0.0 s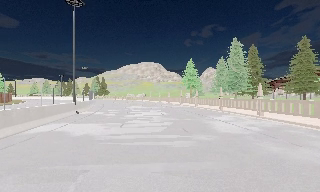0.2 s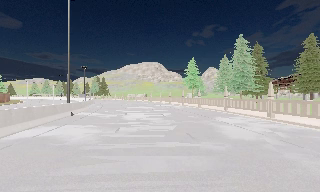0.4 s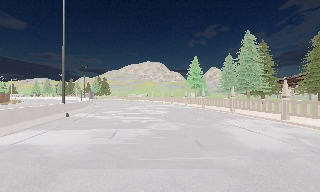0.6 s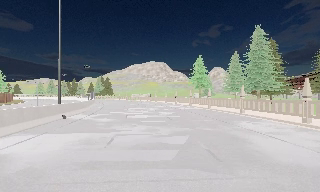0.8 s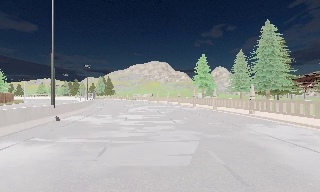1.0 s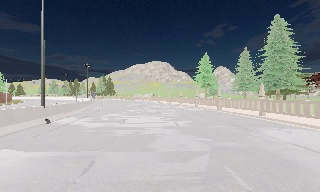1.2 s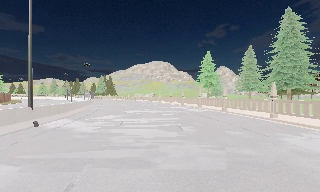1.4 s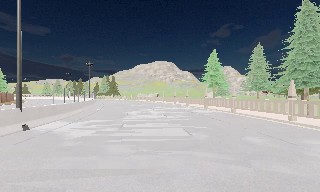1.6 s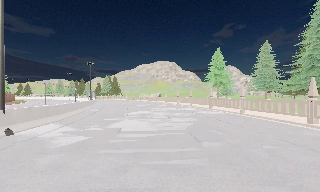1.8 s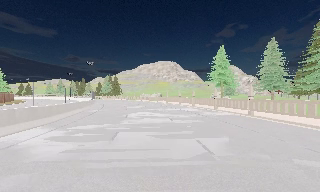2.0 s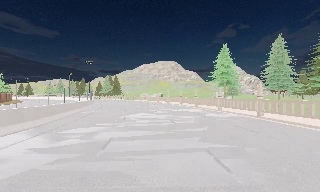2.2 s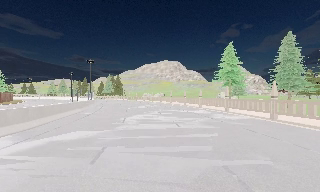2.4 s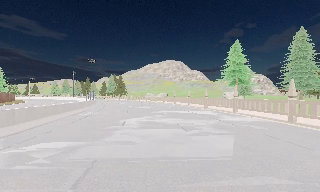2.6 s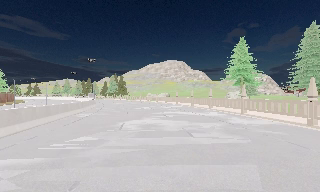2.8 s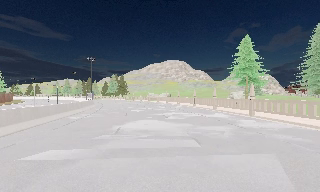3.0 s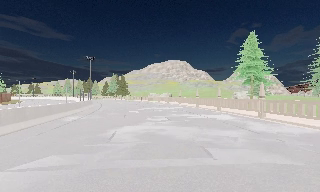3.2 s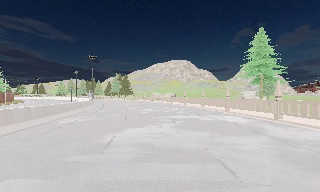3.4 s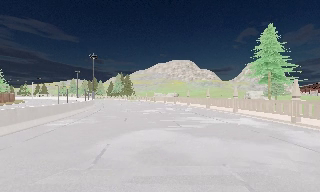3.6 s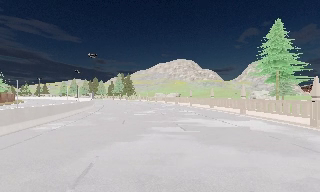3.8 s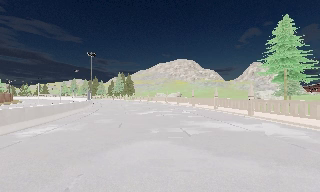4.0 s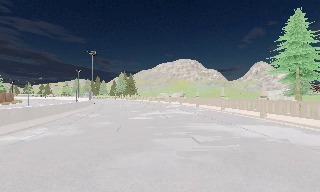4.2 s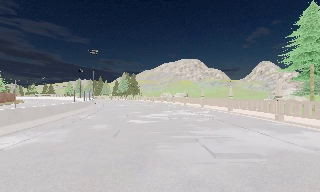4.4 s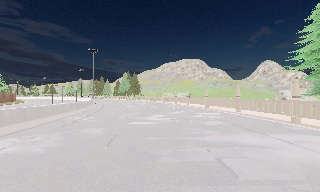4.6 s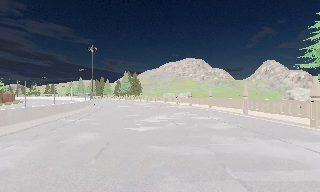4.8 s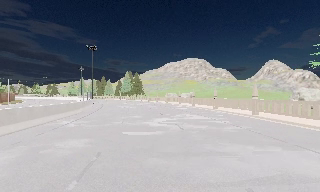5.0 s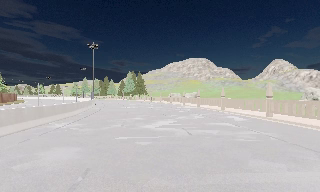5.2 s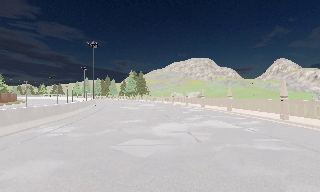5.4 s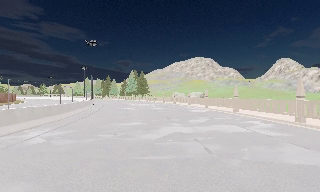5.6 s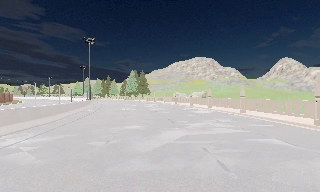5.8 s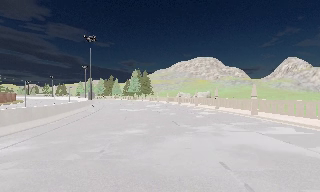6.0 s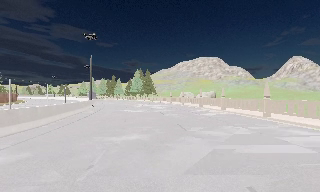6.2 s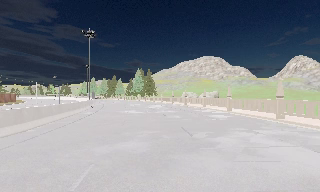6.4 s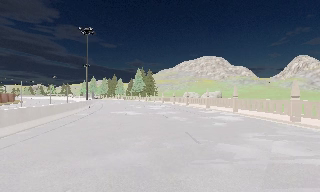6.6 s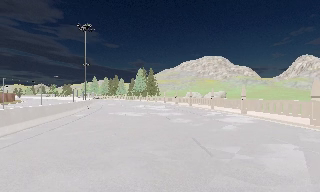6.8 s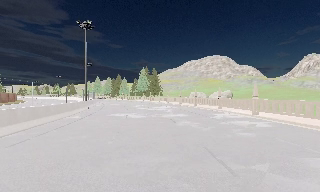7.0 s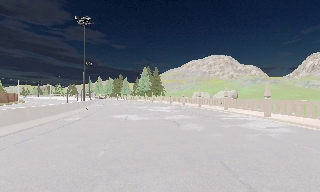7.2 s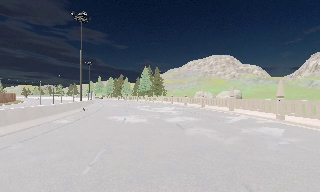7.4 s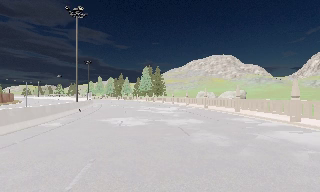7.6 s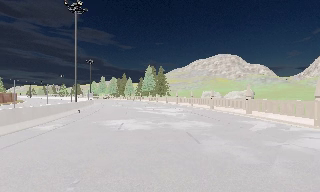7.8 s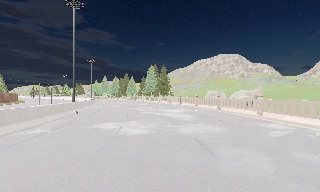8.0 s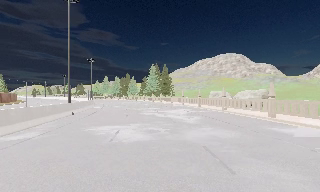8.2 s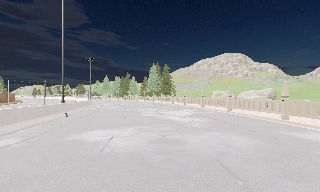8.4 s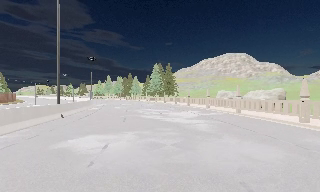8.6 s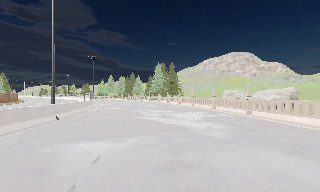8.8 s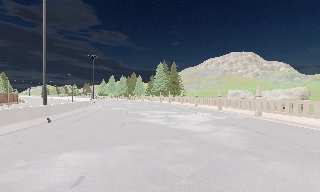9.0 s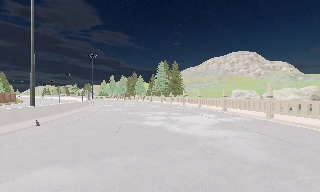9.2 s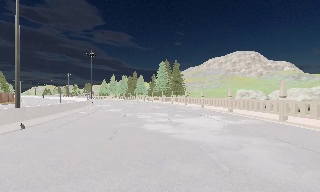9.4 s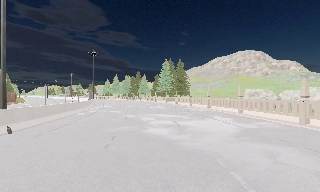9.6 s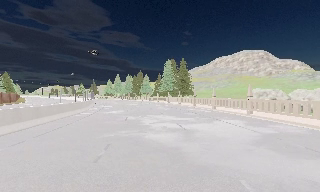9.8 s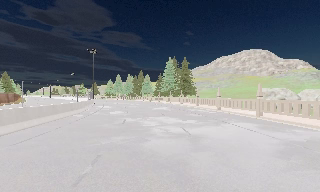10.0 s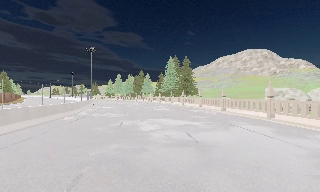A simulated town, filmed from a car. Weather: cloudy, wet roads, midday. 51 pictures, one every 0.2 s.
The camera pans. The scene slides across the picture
to the right.
The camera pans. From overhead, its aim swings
counterclockwise.
0.0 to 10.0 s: The camera pans to its left, which is counterclockwise from overhead, by about 30 degrees. It travels forward, about 60 m.
The film runs forward here.
